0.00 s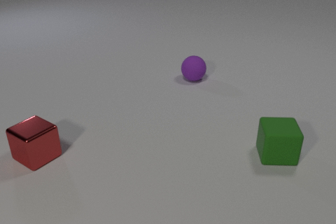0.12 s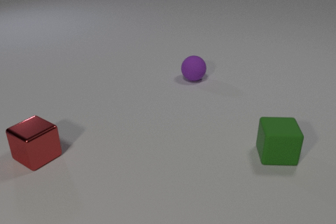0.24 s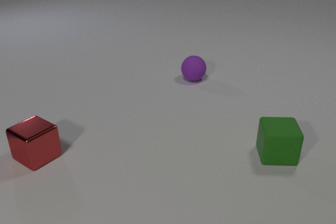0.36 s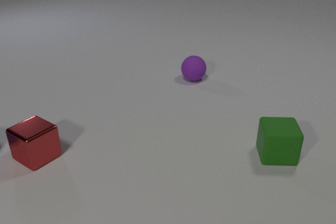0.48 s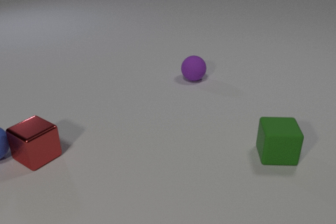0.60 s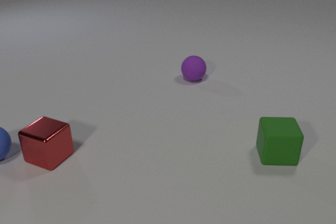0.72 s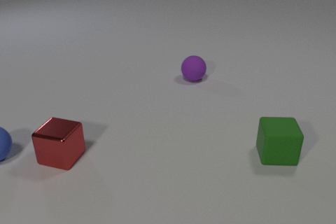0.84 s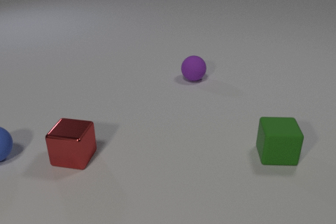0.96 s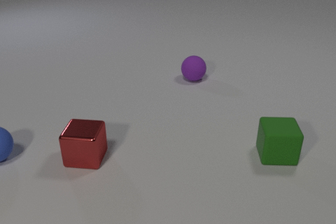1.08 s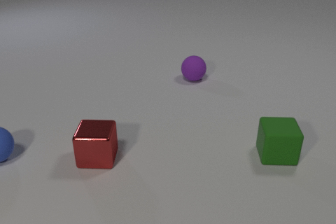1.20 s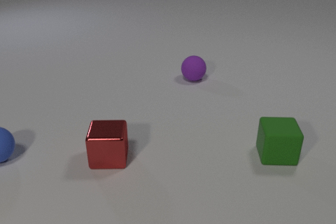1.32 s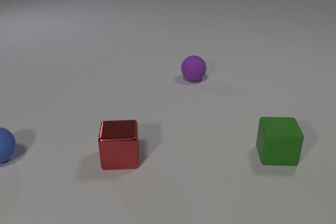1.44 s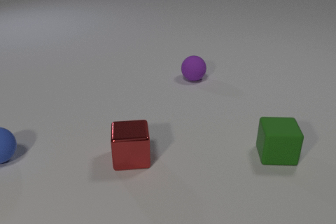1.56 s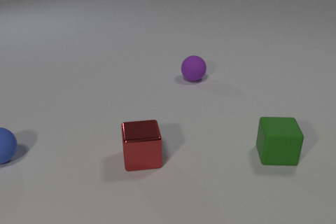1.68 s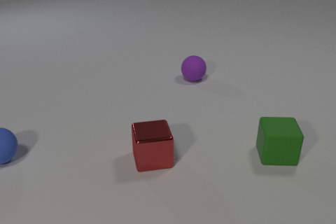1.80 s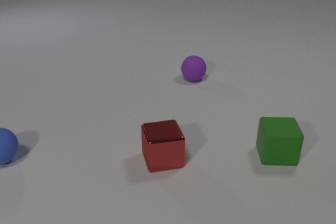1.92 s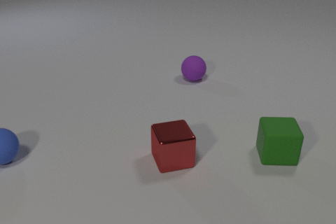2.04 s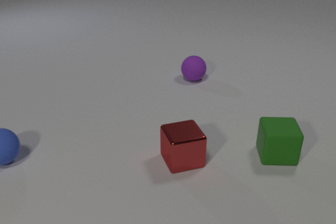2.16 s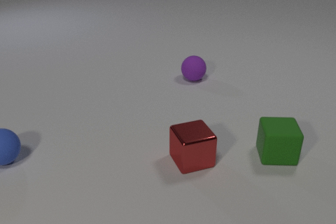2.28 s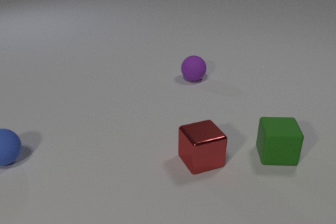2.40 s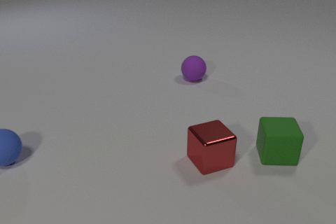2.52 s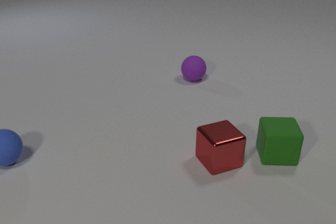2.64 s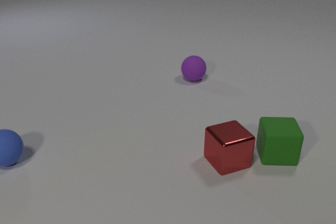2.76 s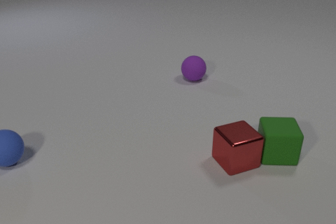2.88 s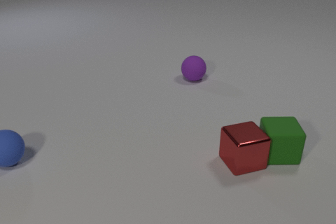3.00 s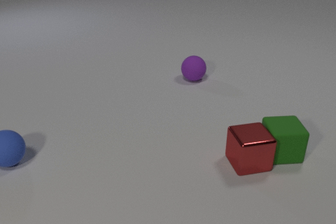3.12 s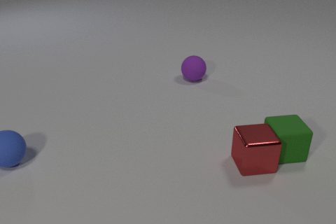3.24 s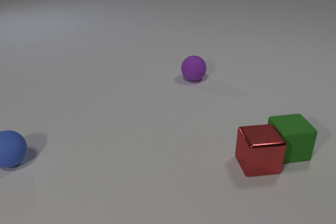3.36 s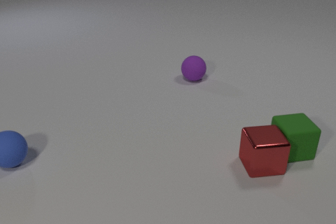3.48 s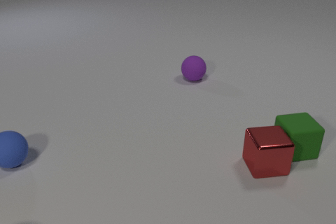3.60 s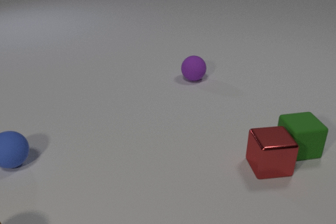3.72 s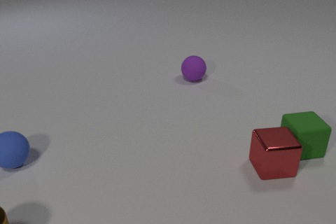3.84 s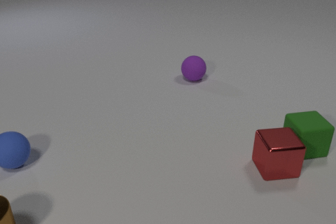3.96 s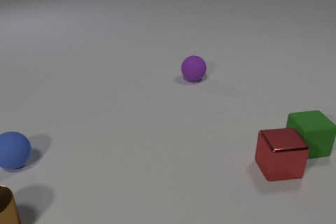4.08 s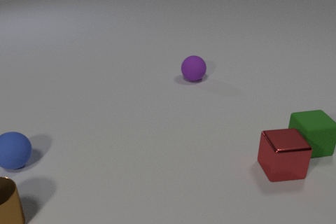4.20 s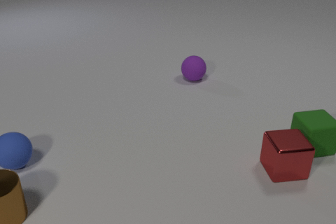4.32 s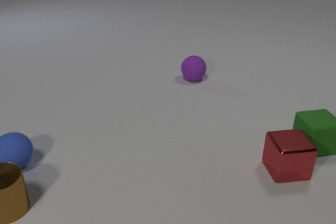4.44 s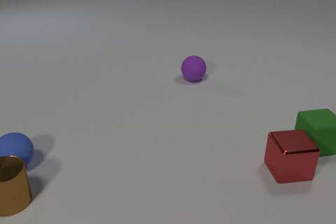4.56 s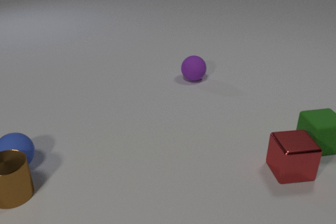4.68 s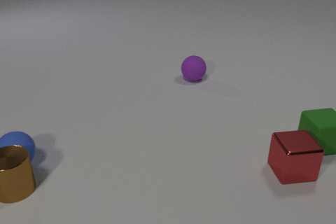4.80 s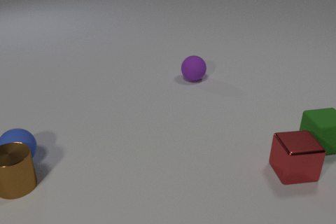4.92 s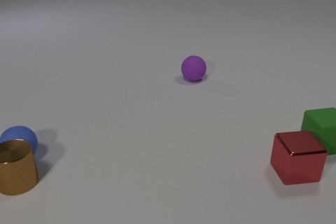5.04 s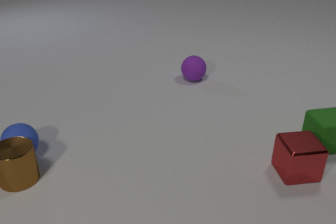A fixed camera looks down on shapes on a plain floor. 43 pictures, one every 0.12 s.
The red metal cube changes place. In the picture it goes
to the right.
0.00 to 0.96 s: The blue rubber sphere comes in at the left edge, rolls to the right. The red metal cube slides to the right, spins so that its near face slides to the right, counterclockwise seen from above. The blue rubber sphere and the red metal cube collide.
0.96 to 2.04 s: The blue rubber sphere moves, and ends about where it began. The red metal cube slides to the right, spins so that its near face slides to the right, counterclockwise seen from above.
2.04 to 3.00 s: The red metal cube slides to the right. The red metal cube and the green rubber cube collide.
3.00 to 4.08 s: The red metal cube slides to the right. The brown metal cylinder comes in at the bottom edge, slides away from the camera. The green rubber cube slides to the right and away from the camera.
4.08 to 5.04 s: The blue rubber sphere rolls away from the camera and to the right. The red metal cube slides to the right. The brown metal cylinder slides away from the camera. The green rubber cube slides to the right and away from the camera. The blue rubber sphere and the brown metal cylinder collide.
What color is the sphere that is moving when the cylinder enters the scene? blue.
How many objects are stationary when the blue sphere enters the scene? 3.
How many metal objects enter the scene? 1.
